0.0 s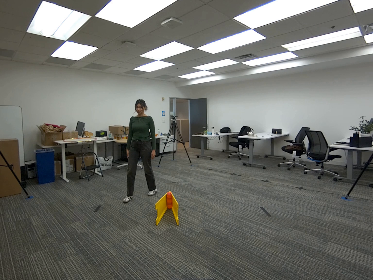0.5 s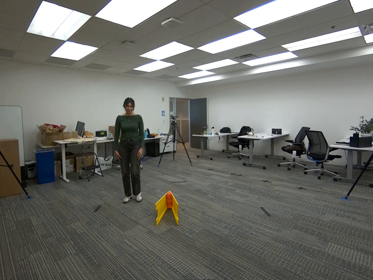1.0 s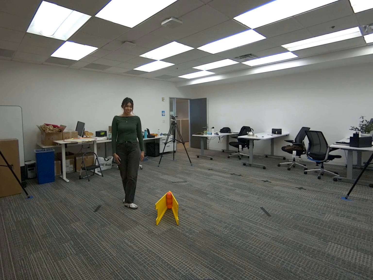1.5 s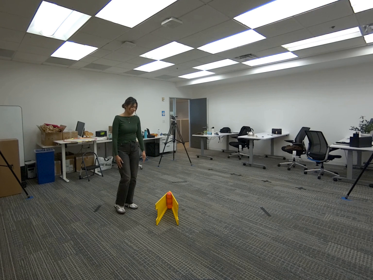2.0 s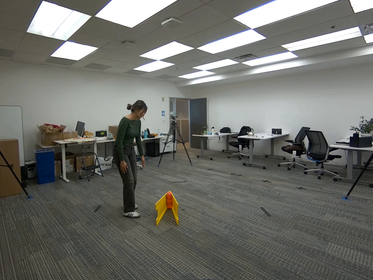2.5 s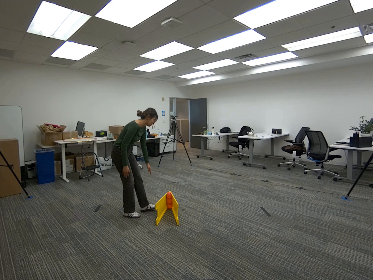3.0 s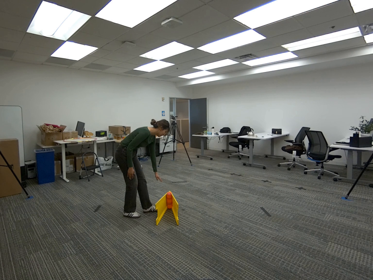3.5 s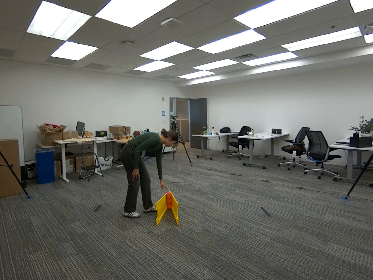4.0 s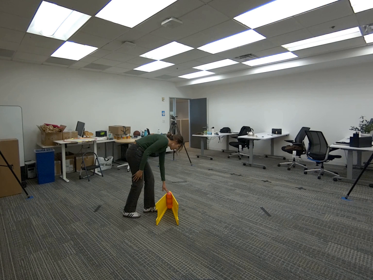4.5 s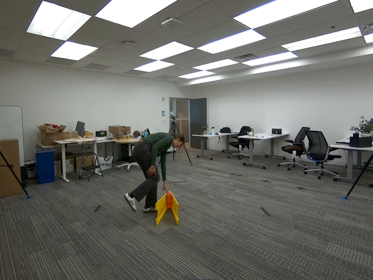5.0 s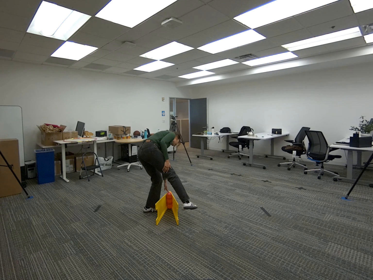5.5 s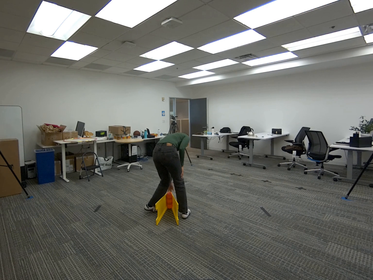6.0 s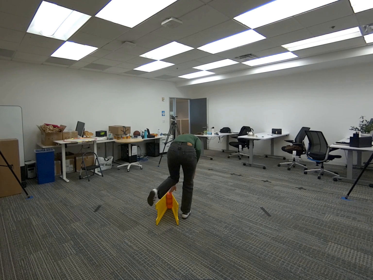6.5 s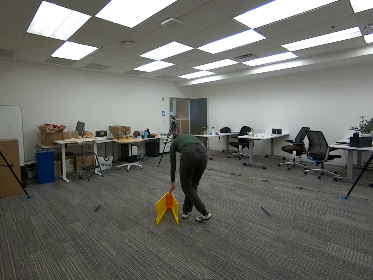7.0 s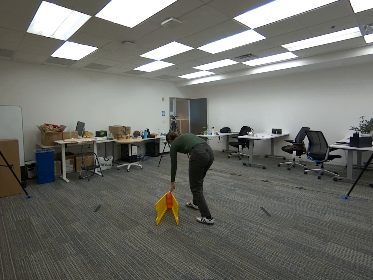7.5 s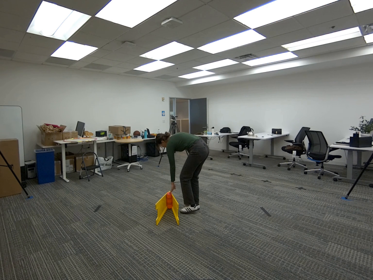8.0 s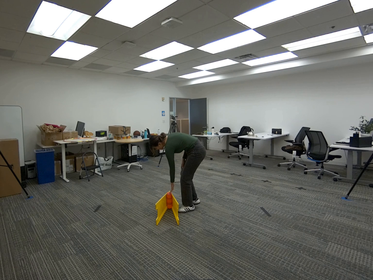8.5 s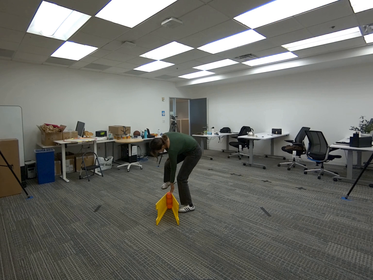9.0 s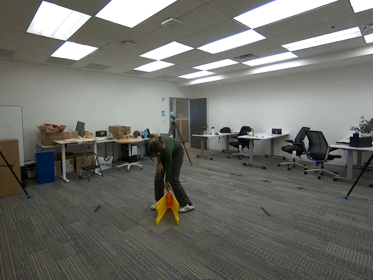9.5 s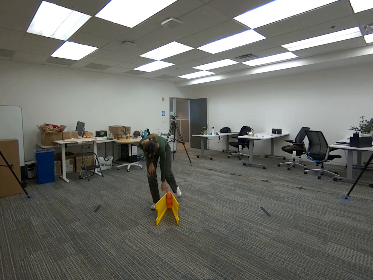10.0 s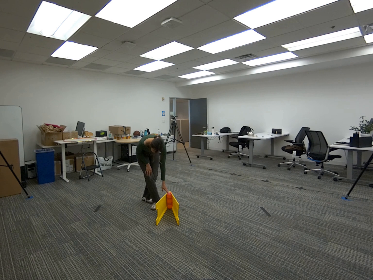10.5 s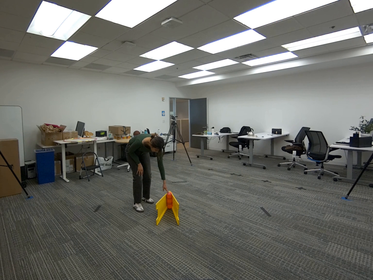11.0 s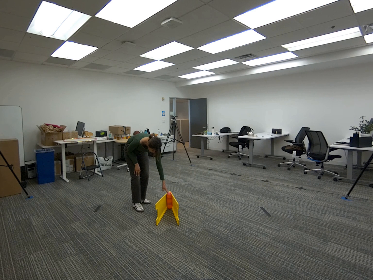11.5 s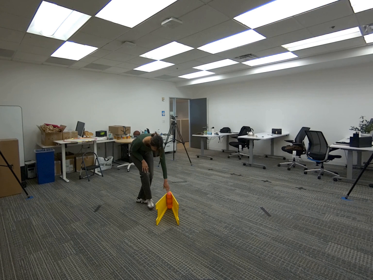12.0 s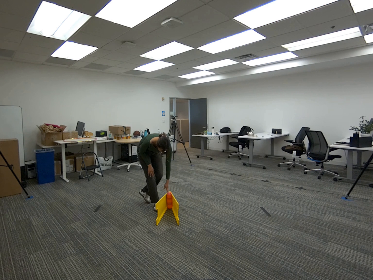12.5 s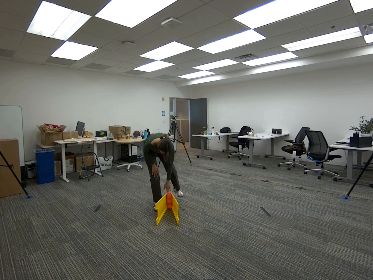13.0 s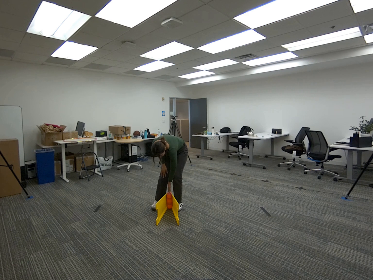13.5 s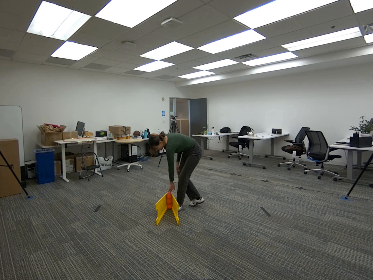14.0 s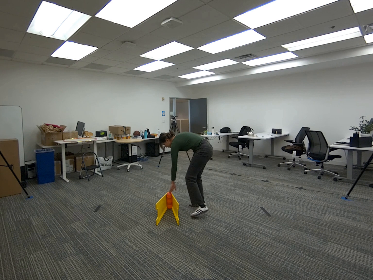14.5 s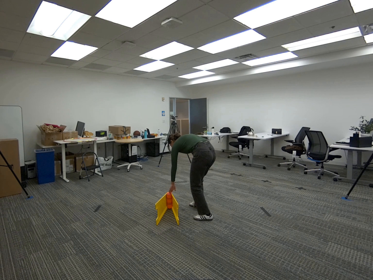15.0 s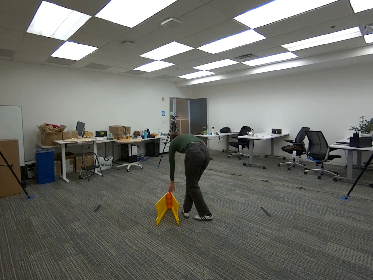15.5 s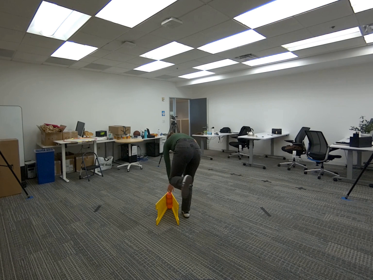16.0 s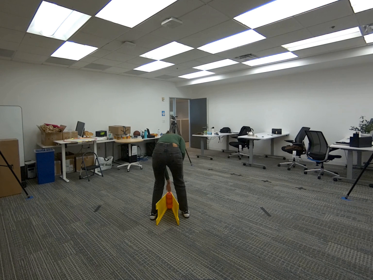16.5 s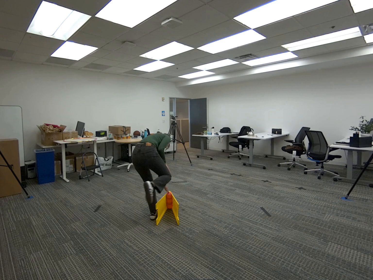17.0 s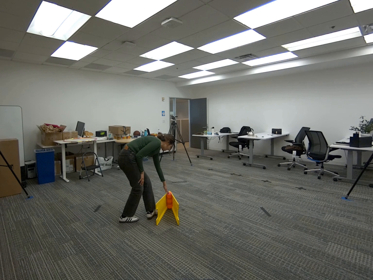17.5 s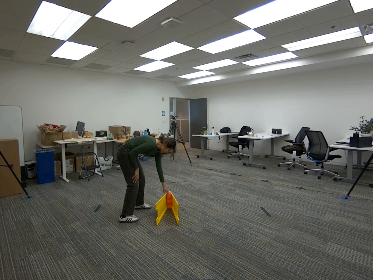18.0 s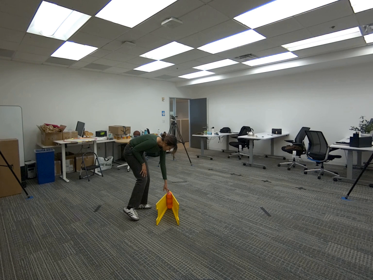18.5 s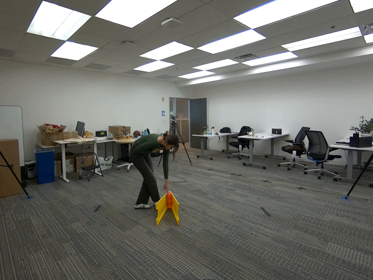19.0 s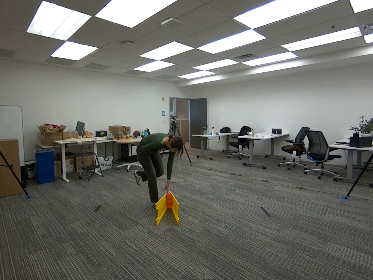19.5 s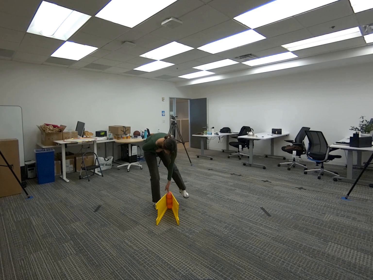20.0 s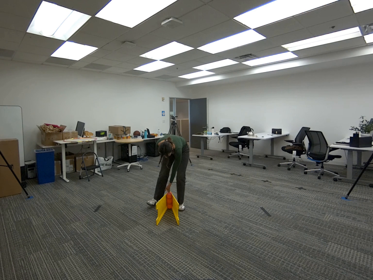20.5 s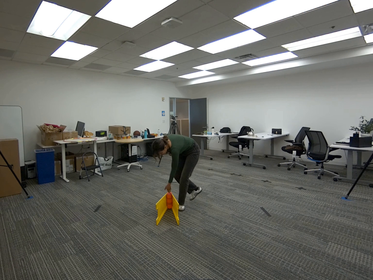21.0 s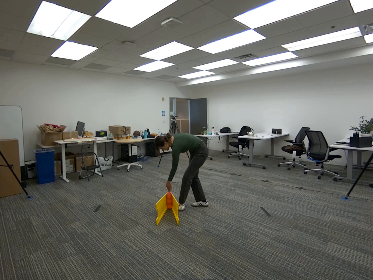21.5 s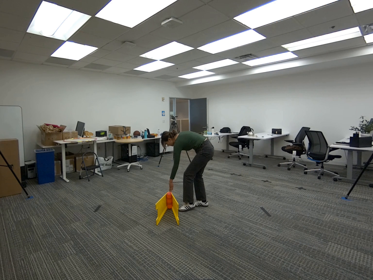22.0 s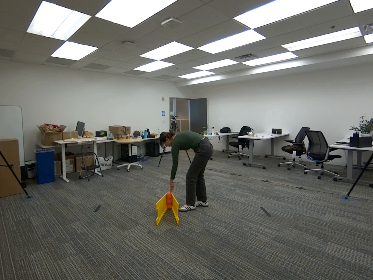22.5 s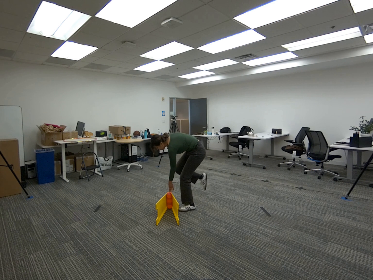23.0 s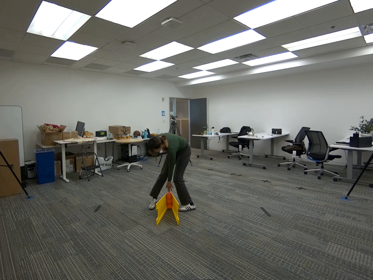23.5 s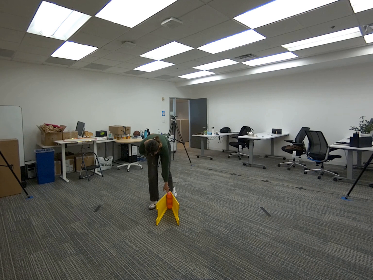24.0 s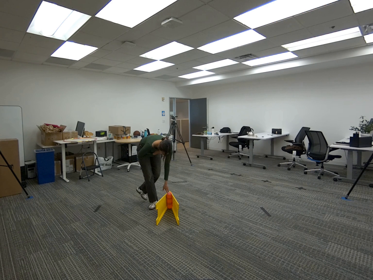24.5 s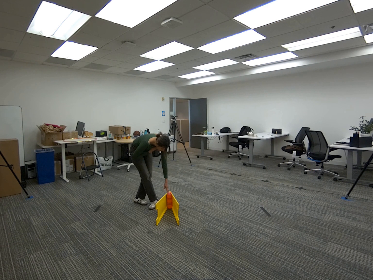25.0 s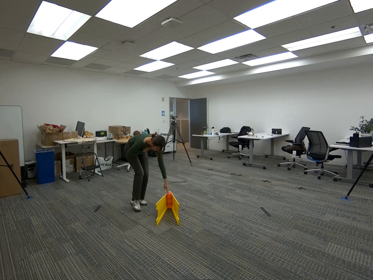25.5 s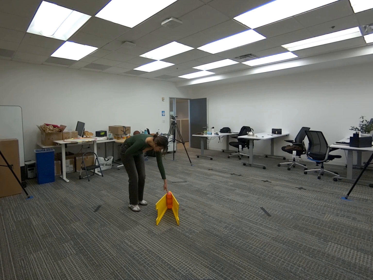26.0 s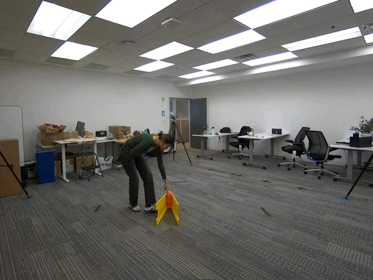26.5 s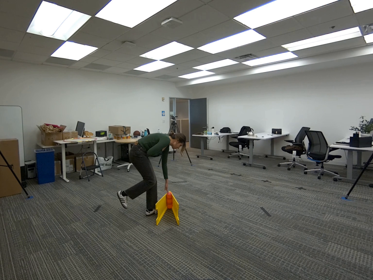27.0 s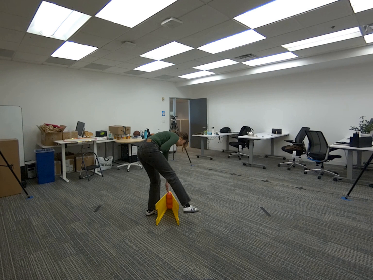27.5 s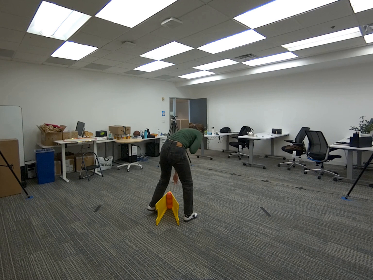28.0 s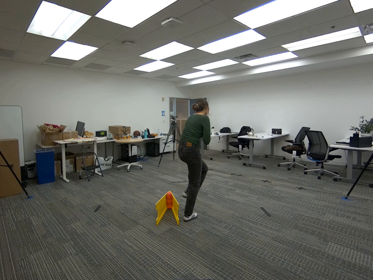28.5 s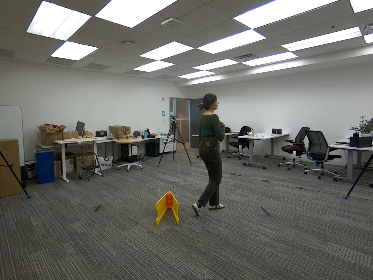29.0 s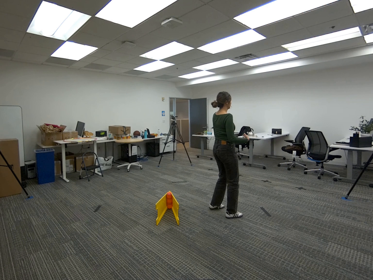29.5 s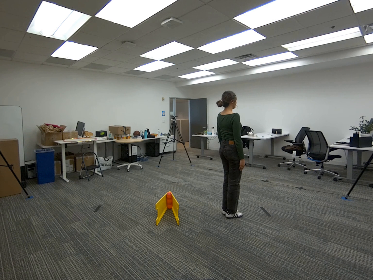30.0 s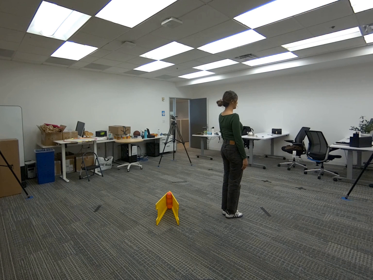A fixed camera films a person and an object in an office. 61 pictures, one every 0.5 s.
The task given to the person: Walk to the wet floor sign while it is laying on the side. Hold onto the sign with one hand and step over it one leg at a time. Then continue to step over the sign from different directions until you come to a stop.
